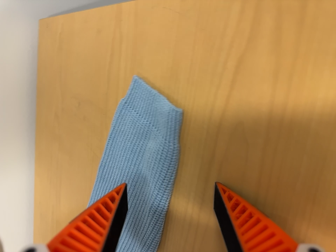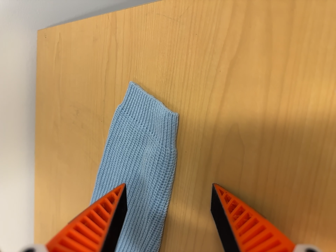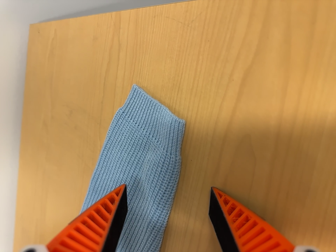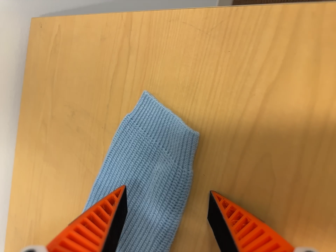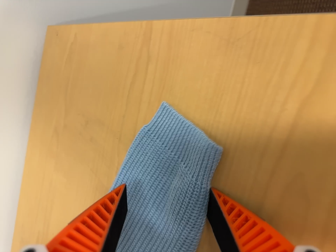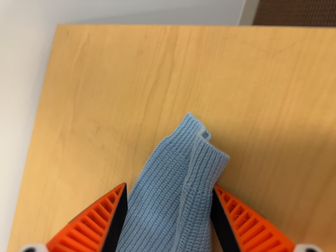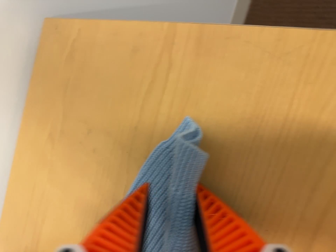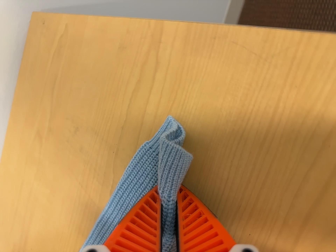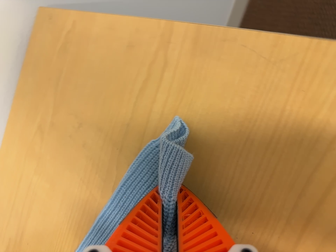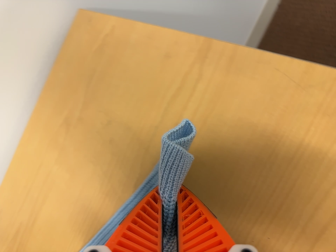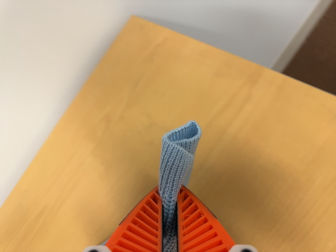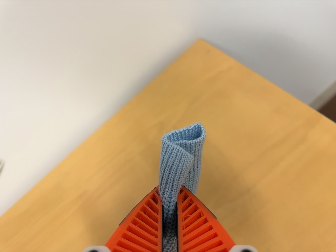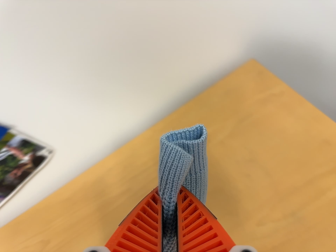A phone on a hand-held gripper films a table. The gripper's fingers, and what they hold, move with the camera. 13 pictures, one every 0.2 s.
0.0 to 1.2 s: The camera travels to its left and forward, about 10 cm.
1.2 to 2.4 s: The camera travels to its left and backward, about 24 cm, so close, fixed things drift to the right. It rolls about its line of sight by about 40 degrees, and the scene rotates clockwise.
The film runs forward here.
